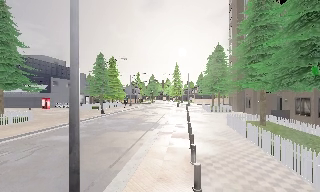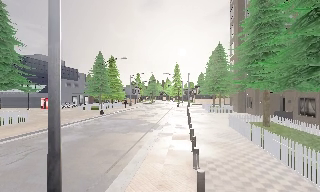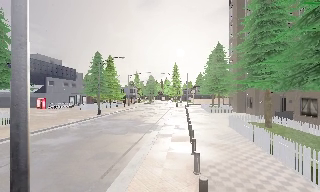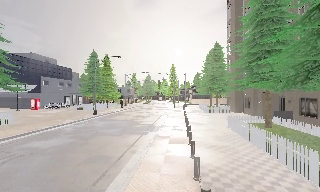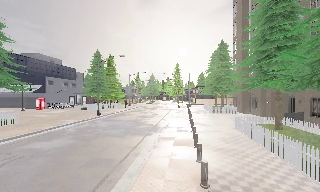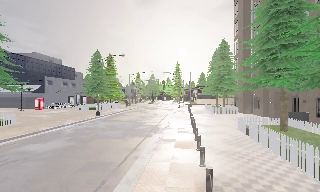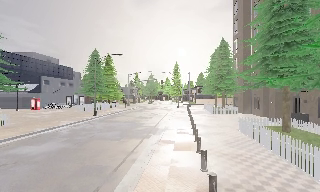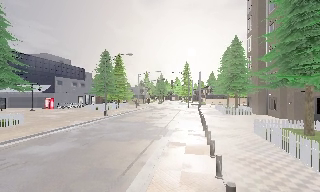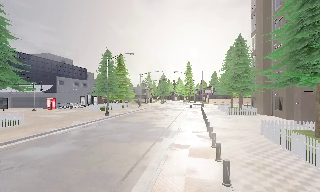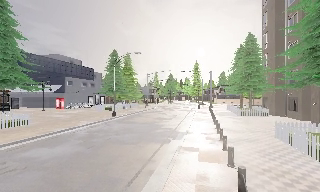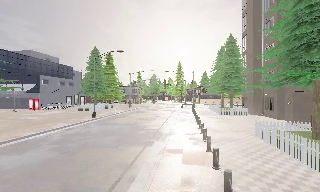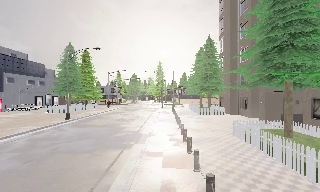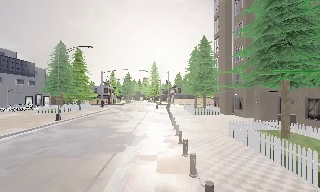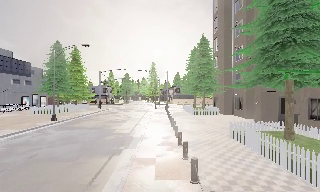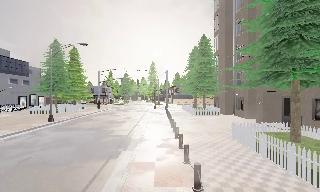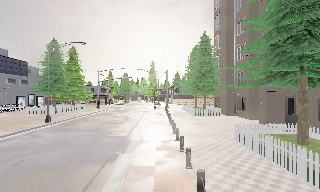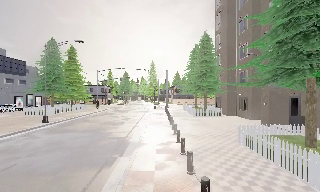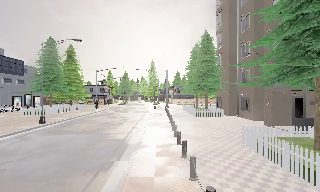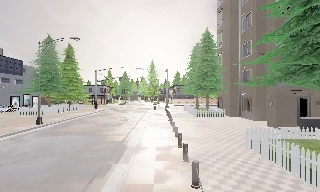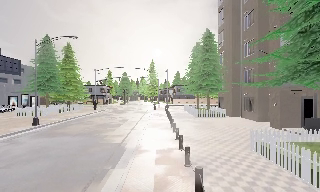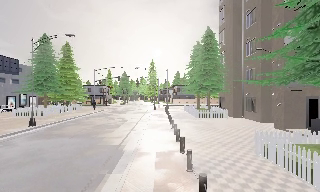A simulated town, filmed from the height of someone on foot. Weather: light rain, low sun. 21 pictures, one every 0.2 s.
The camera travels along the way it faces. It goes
forward.
0.0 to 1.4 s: The camera travels forward, about 2.5 m, so what stands in front looms larger.
1.4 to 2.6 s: The scene slides to the left, as the camera pans about 10 degrees to its right. It travels forward, about 2.5 m, so what stands in front looms larger.
2.6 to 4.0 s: The camera travels forward, about 2.5 m, so what stands in front looms larger.
The film runs forward here.
